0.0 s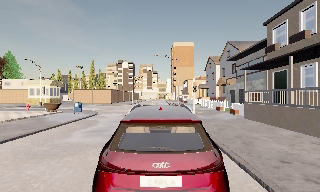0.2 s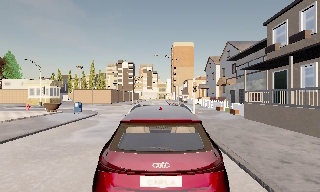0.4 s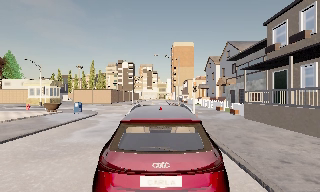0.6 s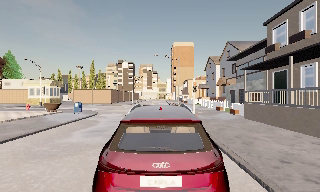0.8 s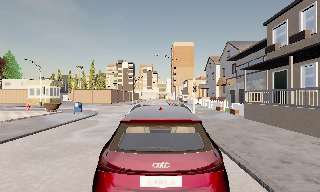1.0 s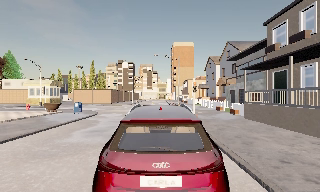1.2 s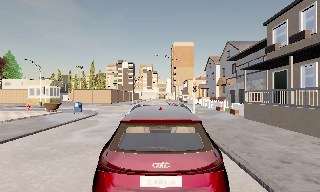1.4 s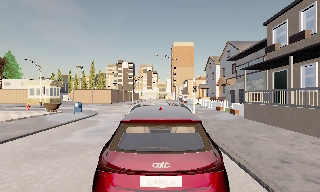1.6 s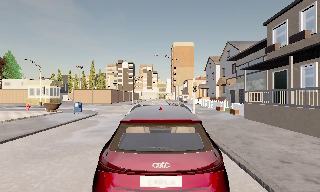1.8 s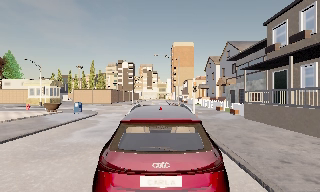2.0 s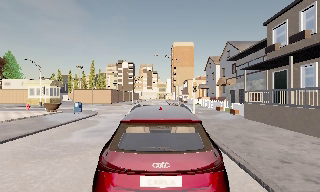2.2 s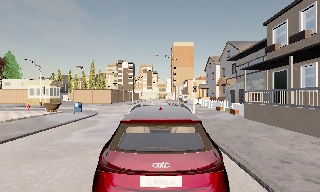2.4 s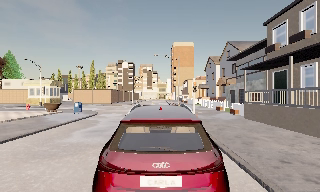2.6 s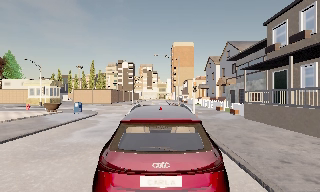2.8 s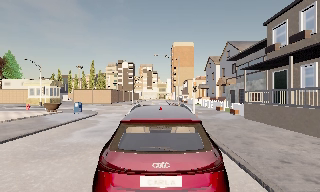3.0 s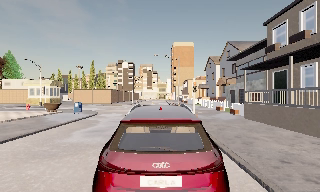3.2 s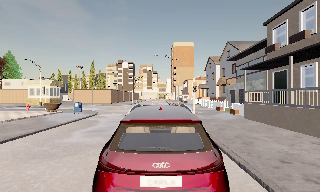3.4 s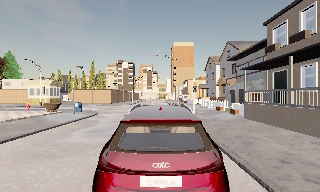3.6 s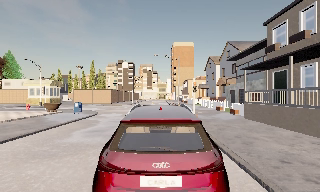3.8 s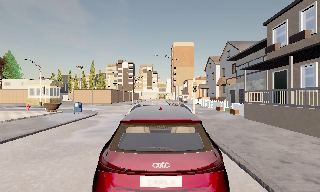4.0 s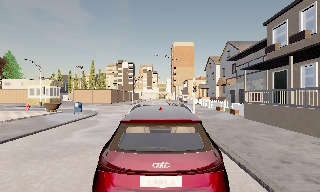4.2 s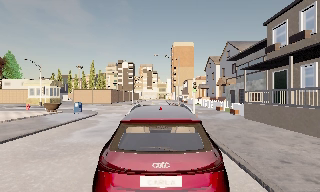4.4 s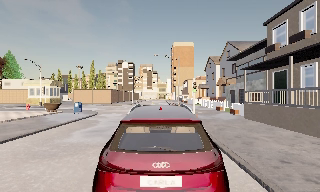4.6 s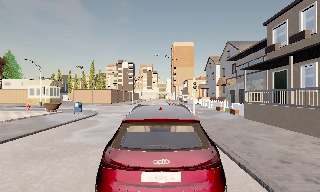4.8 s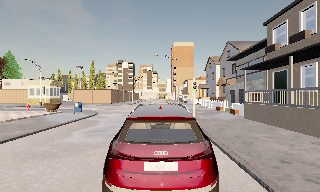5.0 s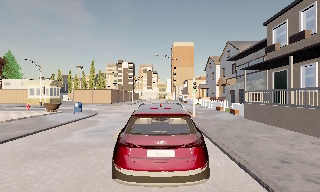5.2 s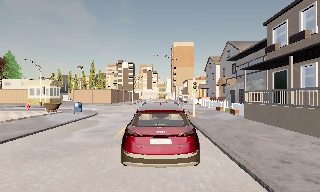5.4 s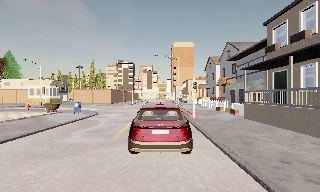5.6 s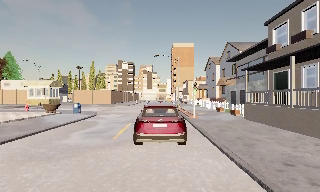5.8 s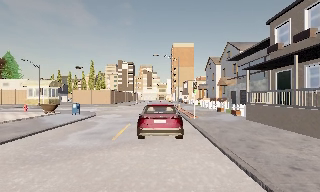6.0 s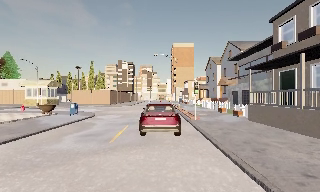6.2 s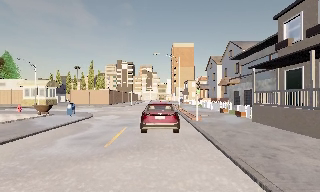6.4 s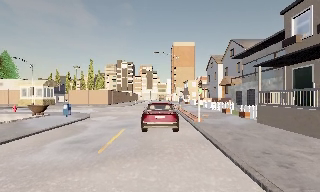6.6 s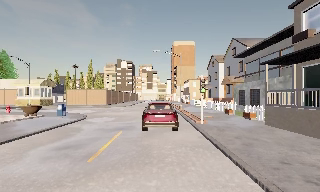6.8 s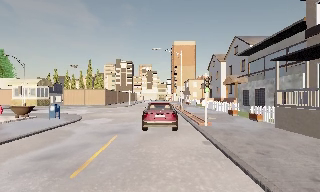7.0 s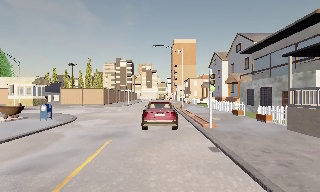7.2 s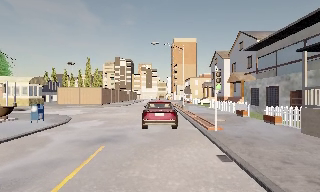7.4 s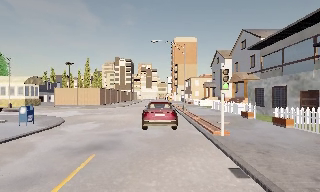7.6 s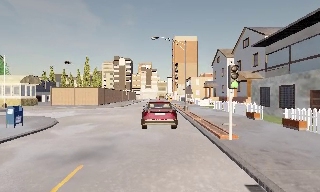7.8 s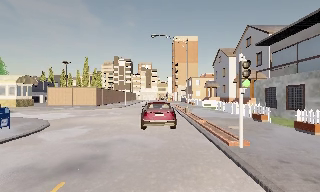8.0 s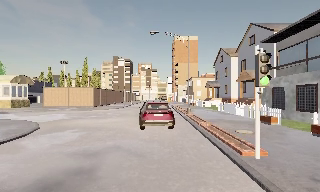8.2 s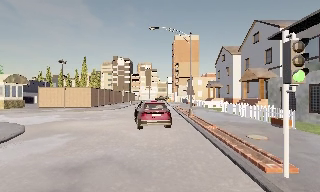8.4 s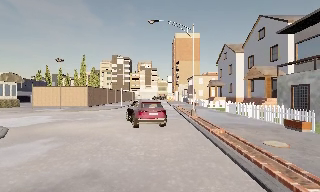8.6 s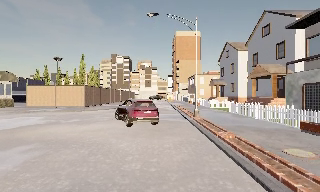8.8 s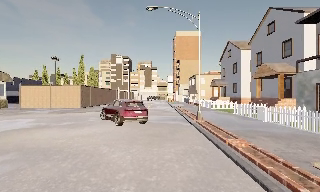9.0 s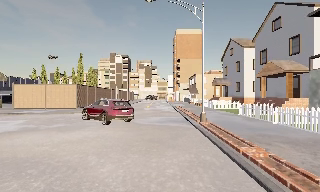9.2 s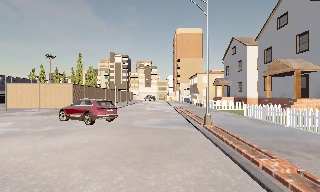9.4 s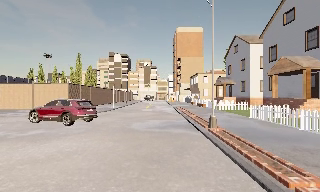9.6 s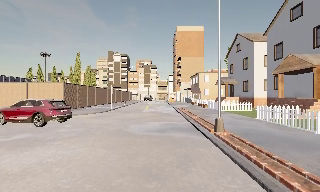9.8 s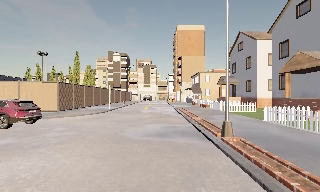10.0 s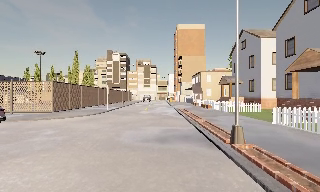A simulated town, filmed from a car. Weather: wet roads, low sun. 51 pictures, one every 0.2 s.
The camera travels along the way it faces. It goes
forward.
0.0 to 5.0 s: The camera keeps its place and its aim.
5.0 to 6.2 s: The camera travels forward, about 1 m, so what stands in front looms larger. It gains speed.
6.2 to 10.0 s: The camera travels forward, about 16 m, so what stands in front looms larger.
The film runs forward here.
